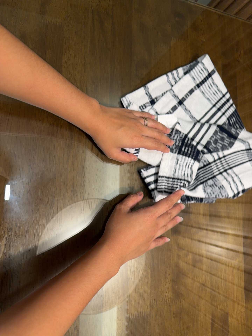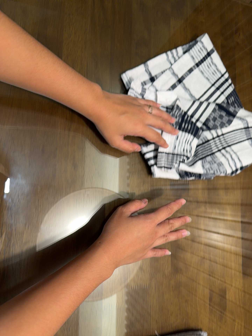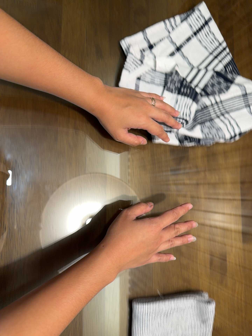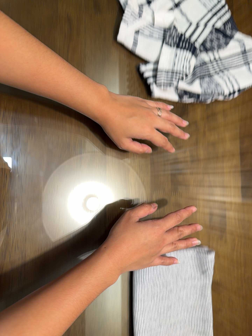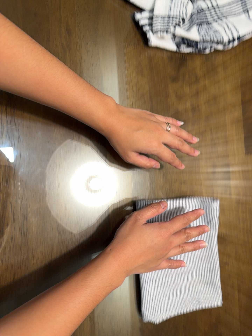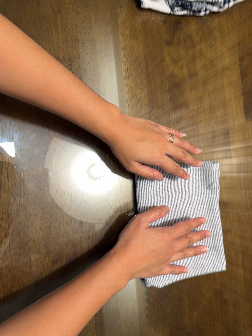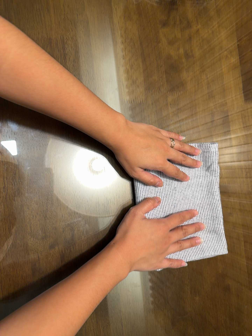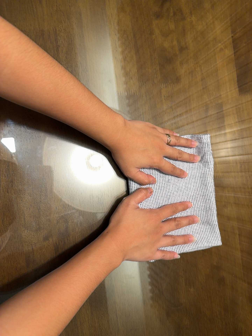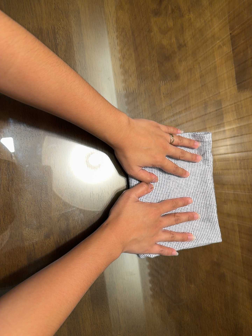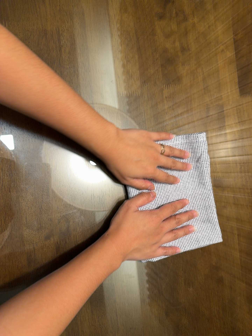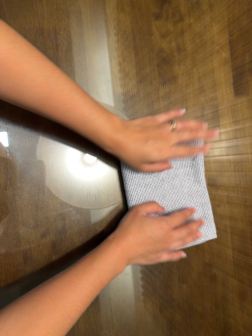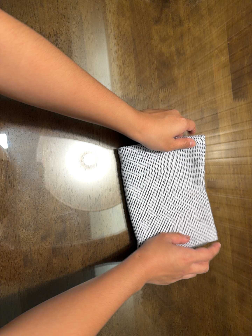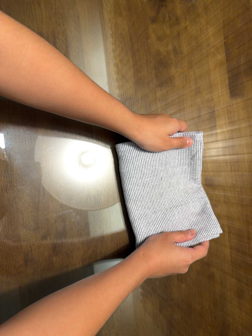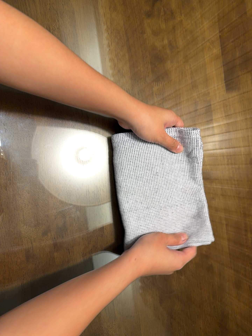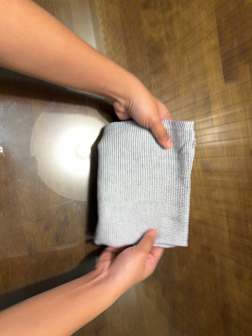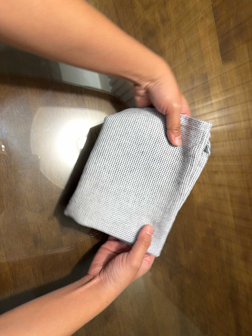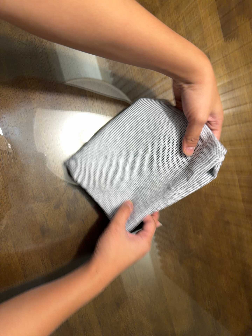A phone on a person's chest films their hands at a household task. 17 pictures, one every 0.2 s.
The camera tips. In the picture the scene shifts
upward.
0.0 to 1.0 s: The camera travels toward the bottom of its view, about 28 cm, so close, fixed things drift upward.
1.0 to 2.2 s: The camera shifts only a little, or ends up much as it began.
2.2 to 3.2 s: The camera rolls about its line of sight by about 10 degrees, and the scene rotates counterclockwise.
The film runs backward here.
